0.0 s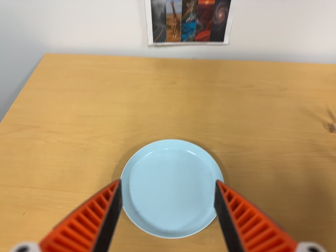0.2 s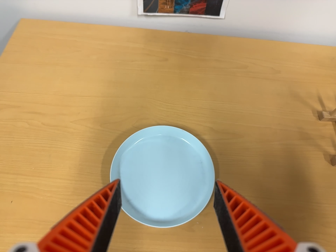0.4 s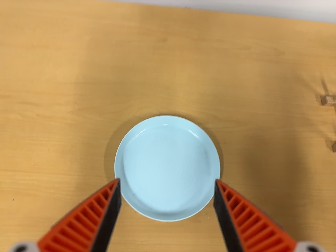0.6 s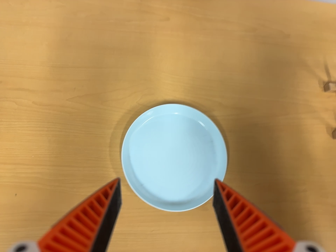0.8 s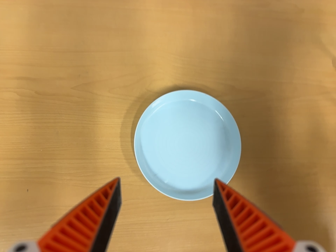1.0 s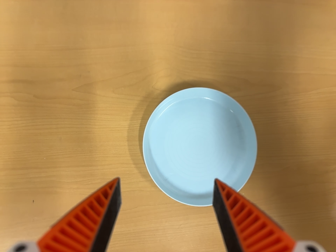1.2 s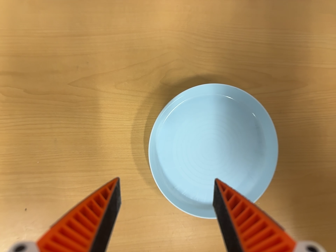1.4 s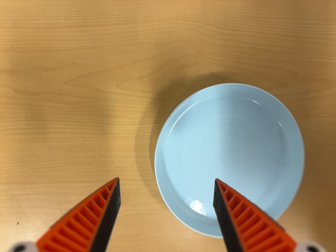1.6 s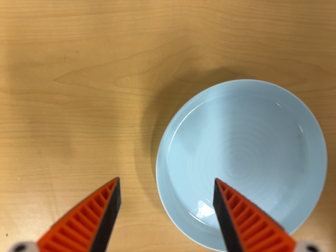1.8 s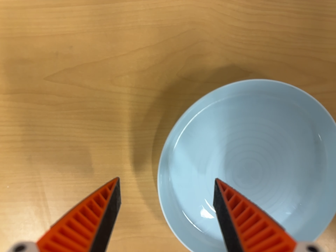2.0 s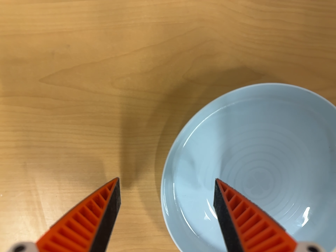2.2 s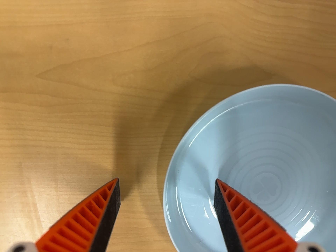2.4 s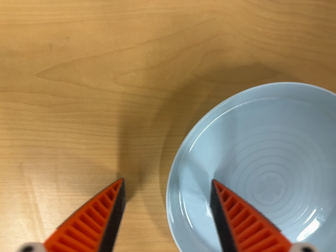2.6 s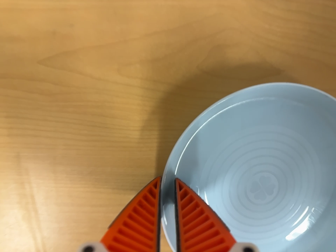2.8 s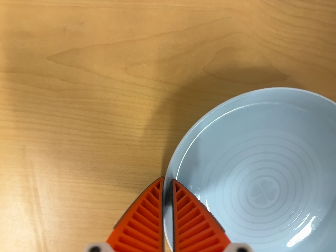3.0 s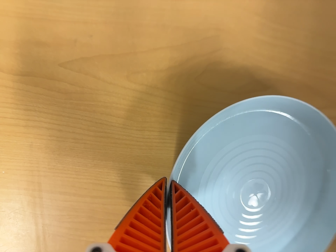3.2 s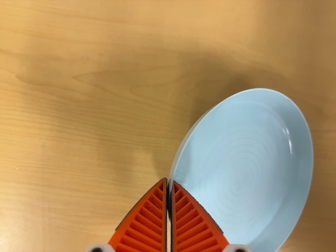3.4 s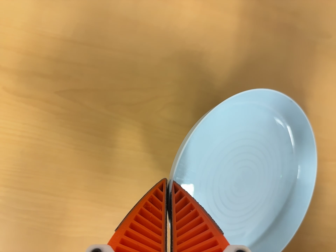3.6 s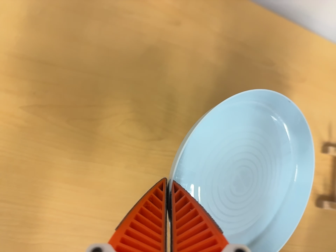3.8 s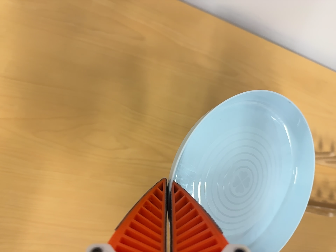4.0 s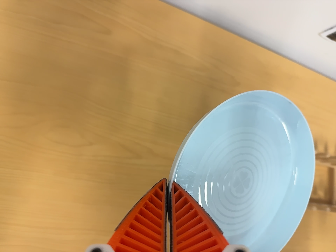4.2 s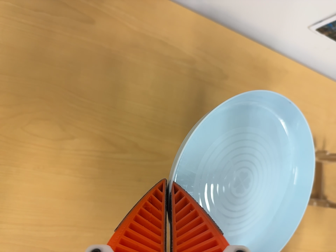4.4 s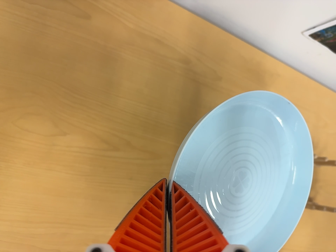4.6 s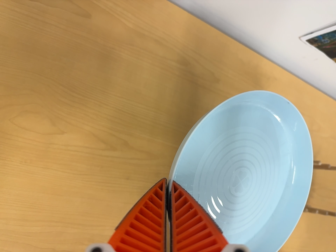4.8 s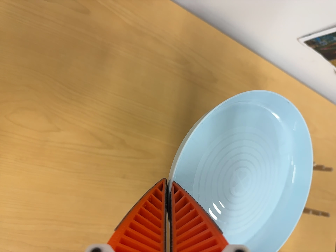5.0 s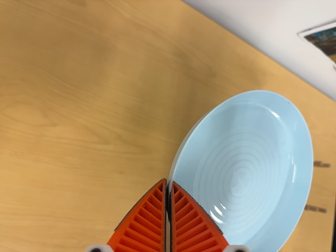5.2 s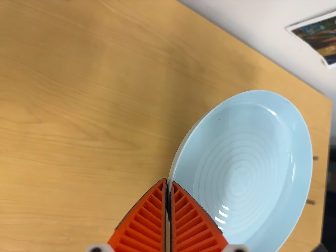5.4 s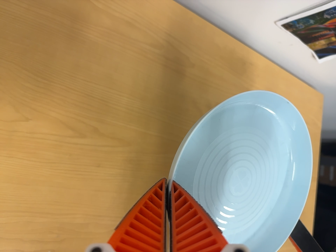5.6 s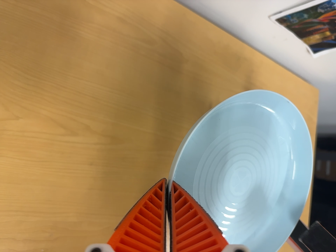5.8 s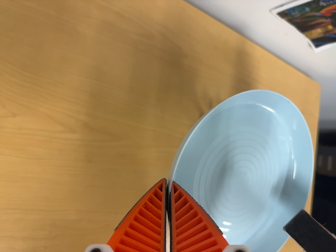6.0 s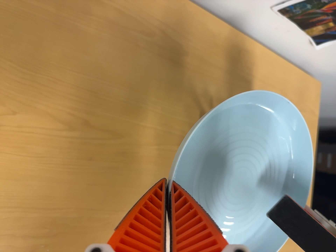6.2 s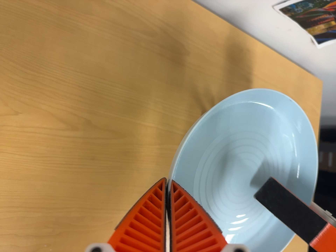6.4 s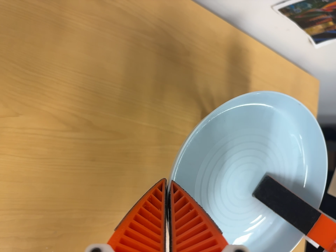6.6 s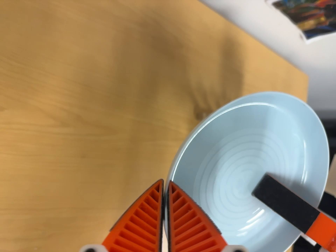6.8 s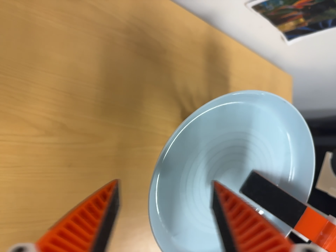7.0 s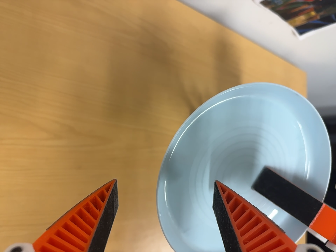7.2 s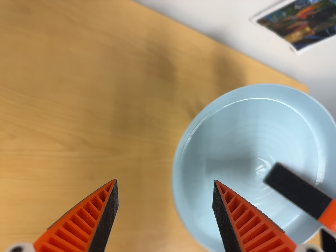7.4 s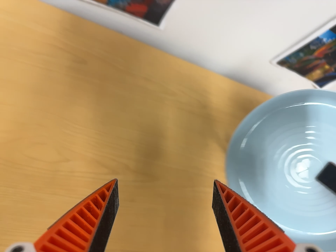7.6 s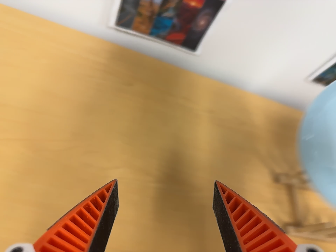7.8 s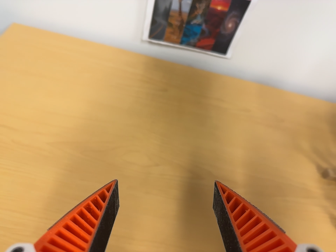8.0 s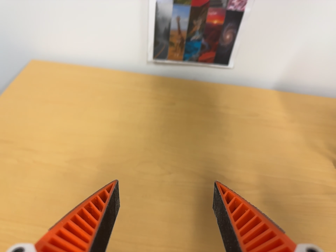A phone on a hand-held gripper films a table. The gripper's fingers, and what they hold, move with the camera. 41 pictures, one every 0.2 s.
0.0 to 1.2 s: The camera pans to its right by about 10 degrees. It travels toward the top of its view, to its left and forward, about 28 cm. Its aim tips toward the bottom of its view by about 40 degrees.
1.2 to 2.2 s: The camera travels forward and toward the top of its view, about 14 cm, so what stands in front looms larger. Its aim tips toward the bottom of its view by about 10 degrees.
2.2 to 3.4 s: The camera pans to its right by about 10 degrees. It travels backward, about 10 cm, so what stands in front gets smaller. Its aim tips toward the top of its view by about 15 degrees, and the scene shifts downward. It rolls about its line of sight by about 10 degrees, and the scene rotates clockwise.
3.4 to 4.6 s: The scene slides to the left, as the camera pans about 15 degrees to its right. It travels to its right, about 10 cm, so close, fixed things drift to the left.
4.6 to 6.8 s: The camera pans to its right by about 10 degrees.
6.8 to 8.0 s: The camera swings to its left by about 30 degrees, and the scene slides to the right. It travels toward the bottom of its view and backward, about 24 cm. Its aim tips toward the top of its view by about 40 degrees. It rolls about its line of sight by about 15 degrees, and the scene rotates counterclockwise.
The film runs forward here.
